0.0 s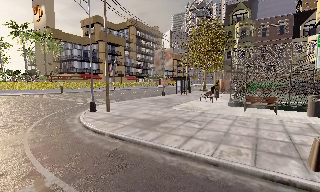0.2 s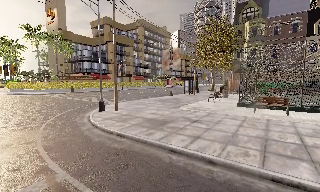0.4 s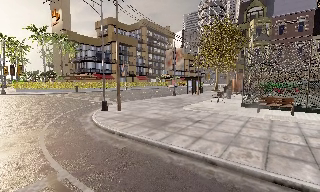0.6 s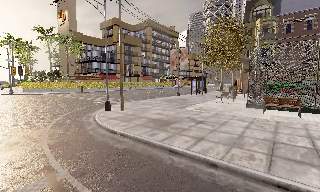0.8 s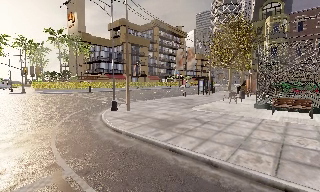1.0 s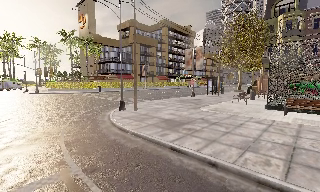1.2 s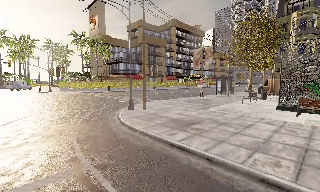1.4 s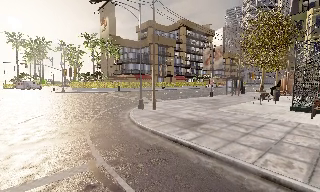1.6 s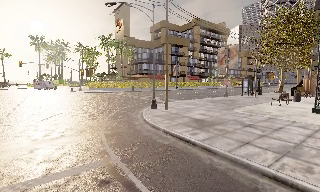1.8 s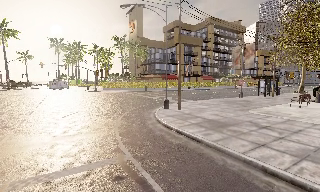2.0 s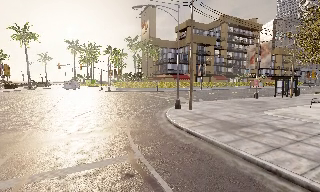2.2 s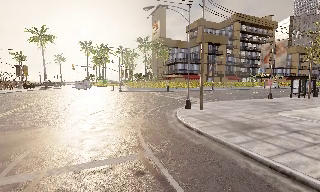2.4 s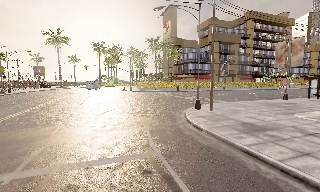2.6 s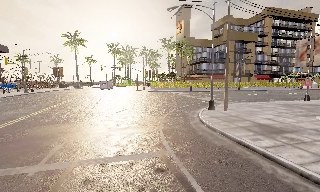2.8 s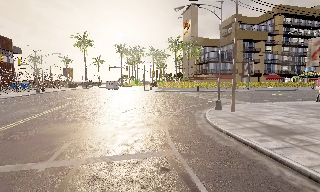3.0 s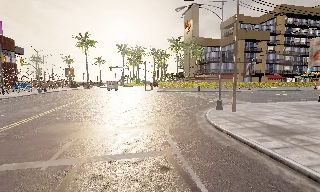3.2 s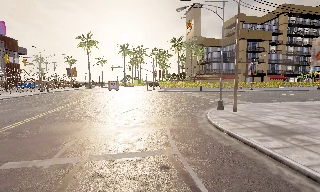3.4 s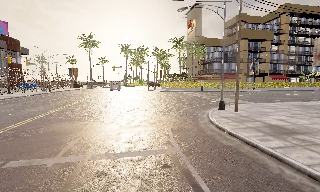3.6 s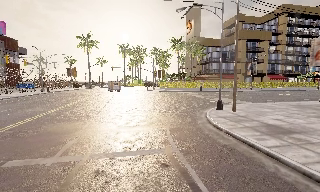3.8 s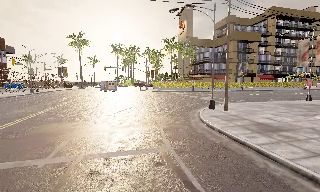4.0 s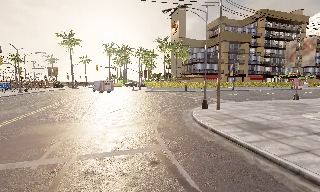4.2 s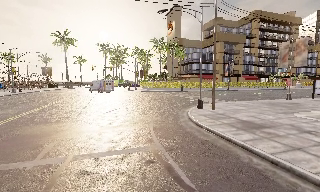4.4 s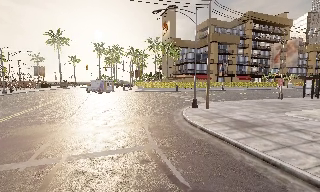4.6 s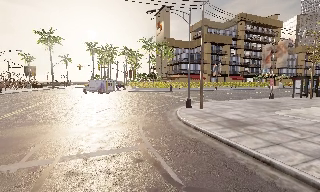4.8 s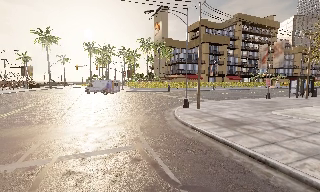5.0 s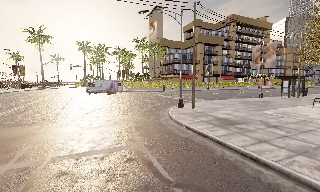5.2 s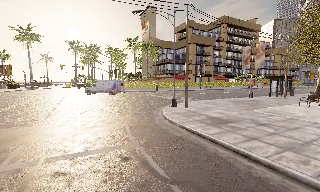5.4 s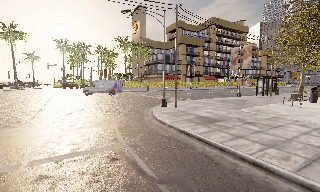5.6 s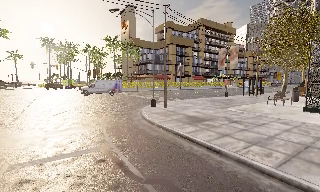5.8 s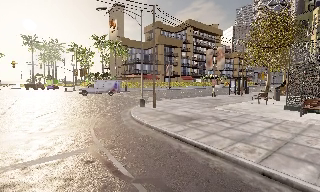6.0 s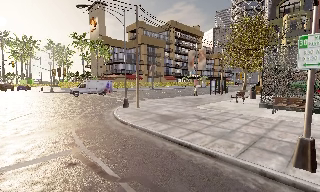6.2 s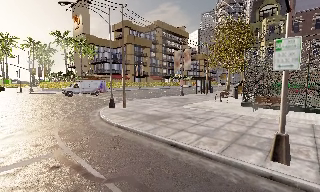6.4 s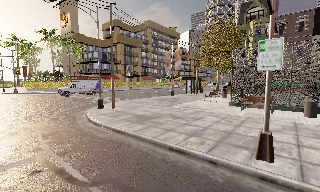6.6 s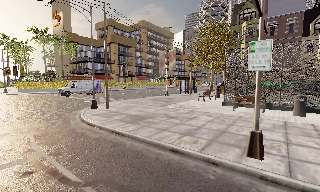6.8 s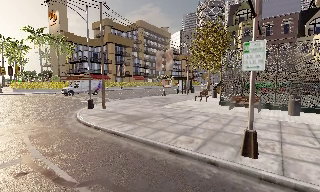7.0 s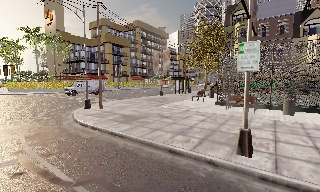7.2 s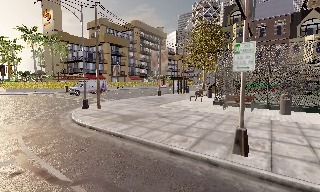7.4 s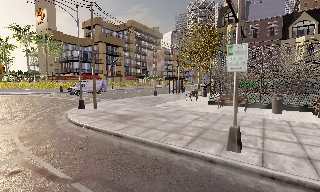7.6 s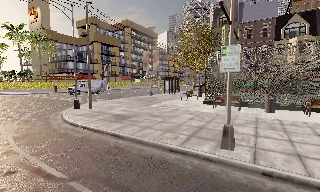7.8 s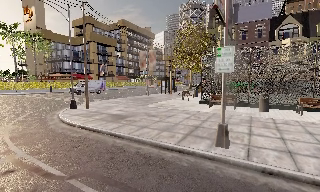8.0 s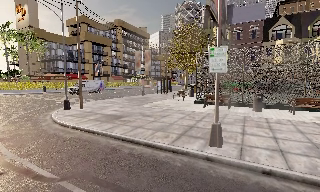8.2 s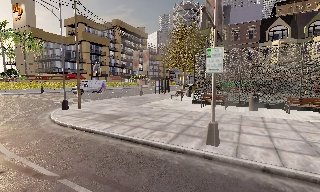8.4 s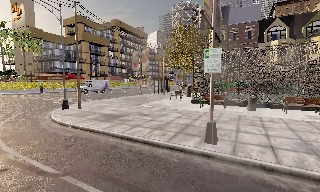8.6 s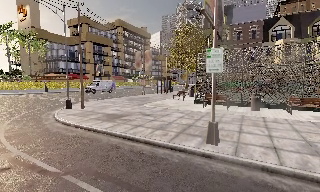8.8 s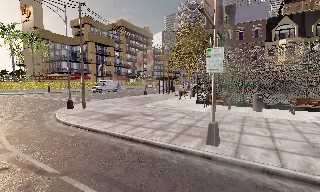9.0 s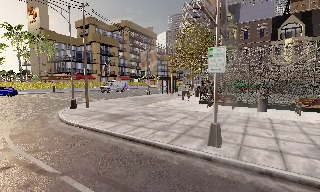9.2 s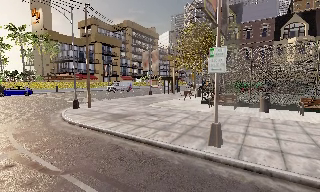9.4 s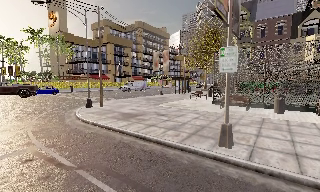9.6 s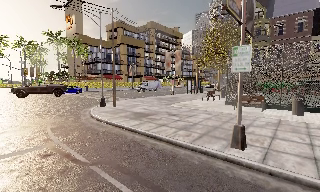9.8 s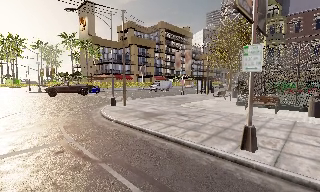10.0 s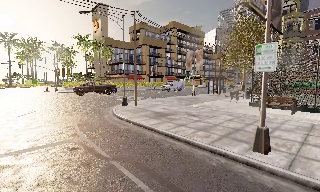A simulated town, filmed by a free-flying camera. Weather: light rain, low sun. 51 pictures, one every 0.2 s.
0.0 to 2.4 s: The camera swings to its left by about 40 degrees, and the scene slides to the right.
2.4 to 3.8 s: The camera shifts only a little, or ends up much as it began.
3.8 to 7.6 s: The scene slides to the left, as the camera pans about 45 degrees to its right. It travels backward, about 1 m.
7.6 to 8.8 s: The camera shifts only a little, or ends up much as it began.
8.8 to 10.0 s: The camera swings to its left by about 20 degrees, and the scene slides to the right.
The film runs backward here.
